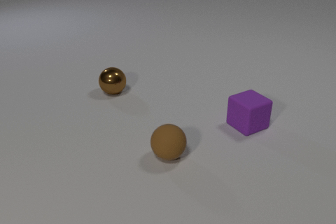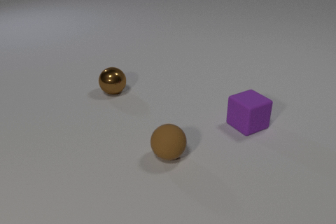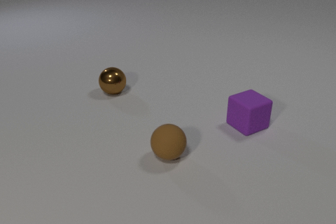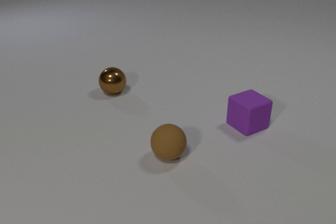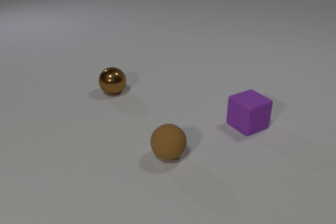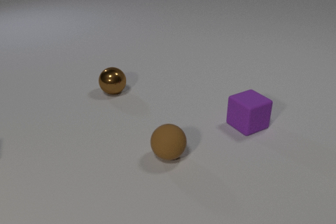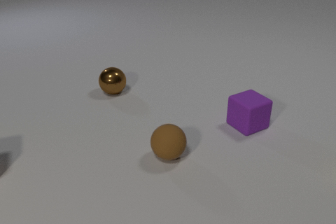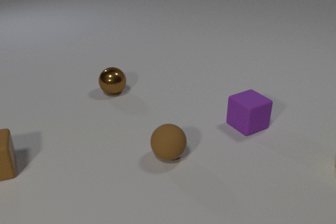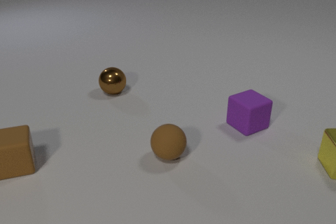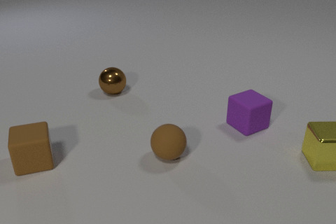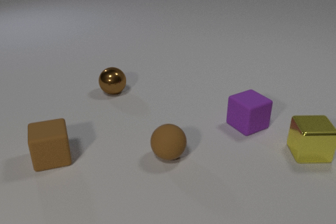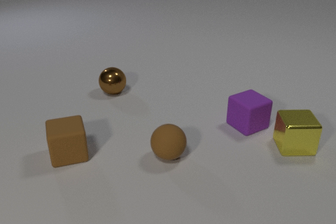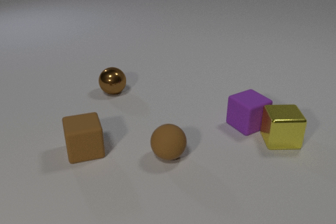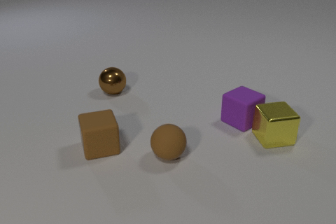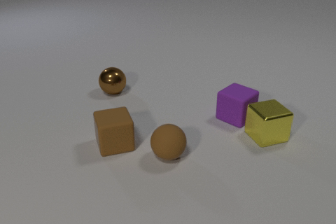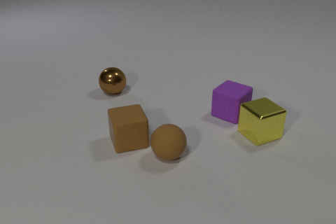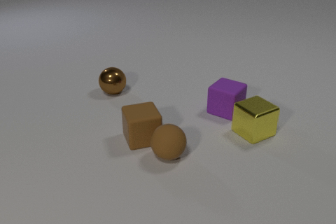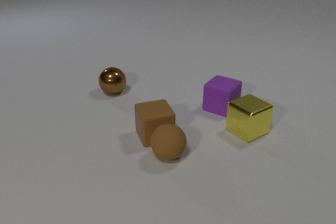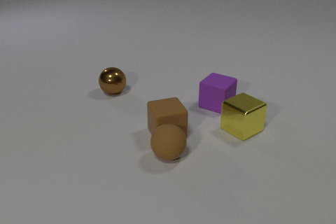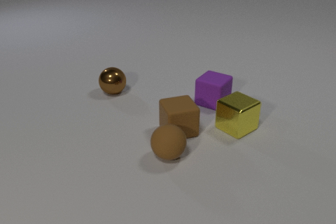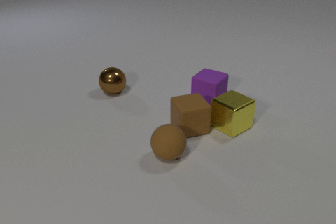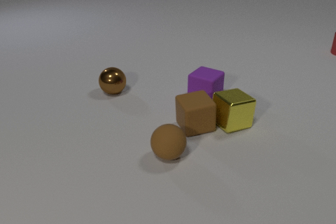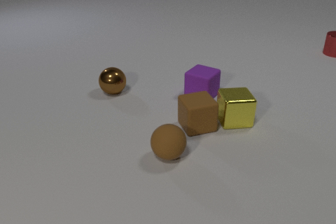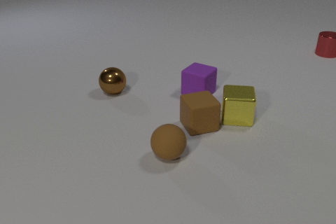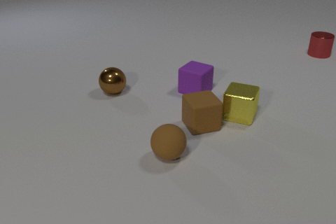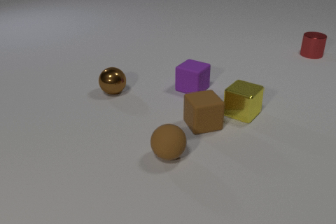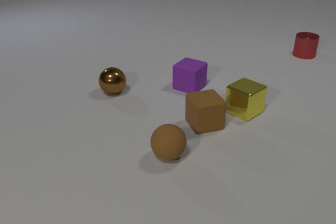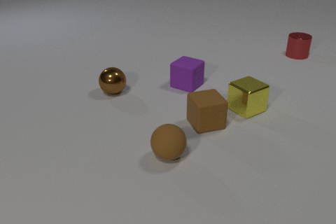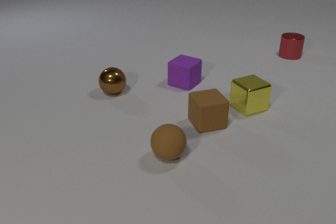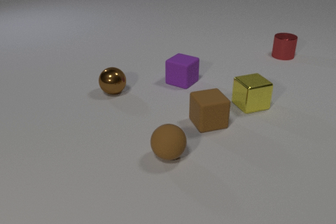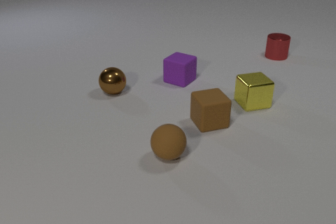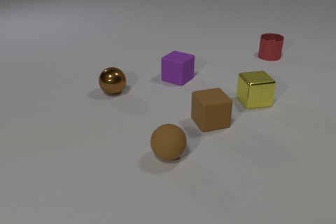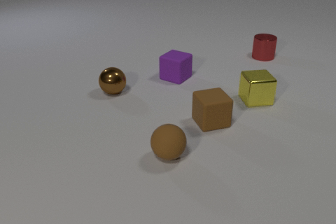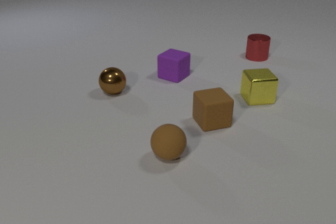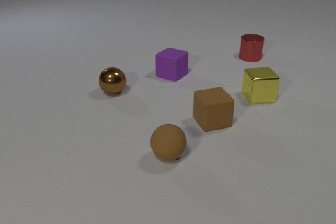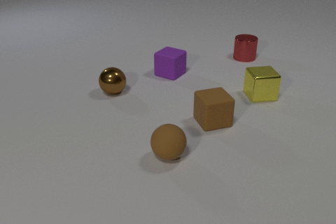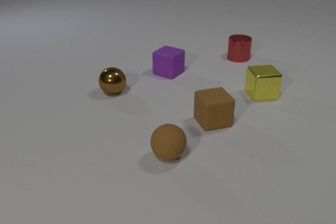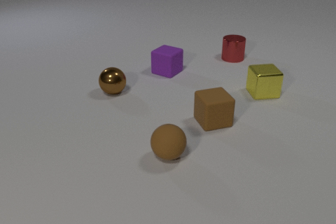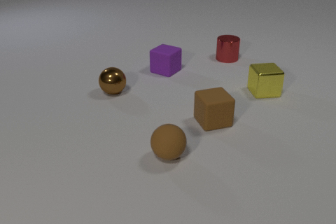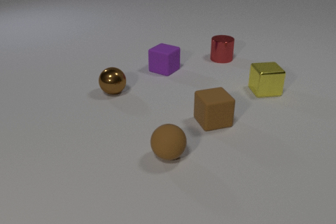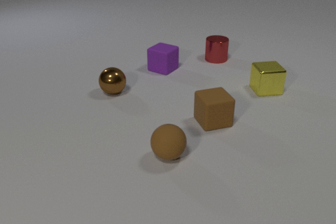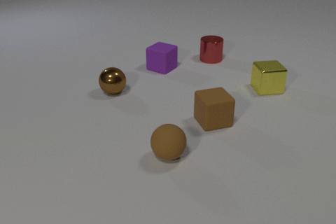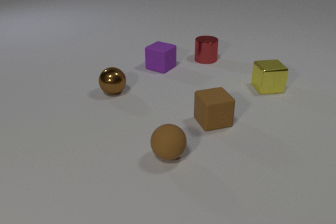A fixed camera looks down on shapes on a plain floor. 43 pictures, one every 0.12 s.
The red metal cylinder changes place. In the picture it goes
to the left.
The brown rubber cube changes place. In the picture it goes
to the right.
0.00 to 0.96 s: The yellow metal cube comes in at the right edge, slides to the left. The brown rubber cube comes in at the left edge, slides to the right.
0.96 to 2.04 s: The yellow metal cube slides to the left, spins counterclockwise seen from above by about 30 degrees, its near face sliding to the right. The purple rubber cube slides away from the camera and to the left, spins so that its near face slides to the right, counterclockwise seen from above. The brown rubber cube slides to the right. The yellow metal cube and the purple rubber cube collide.
2.04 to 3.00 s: The yellow metal cube slides away from the camera, spins clockwise seen from above by about 75 degrees, its near face sliding to the left. The purple rubber cube slides away from the camera and to the left. The brown rubber cube slides to the right and away from the camera. The red metal cylinder comes in at the right edge, slides to the left and toward the camera. The yellow metal cube and the brown rubber cube collide.
3.00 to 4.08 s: The yellow metal cube slides away from the camera and to the right, spins so that its near face slides to the left, clockwise seen from above. The purple rubber cube slides away from the camera and to the left. The brown rubber cube slides to the right and away from the camera. The red metal cylinder slides to the left and toward the camera.
4.08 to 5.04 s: The yellow metal cube slides away from the camera. The purple rubber cube slides away from the camera and to the left. The red metal cylinder slides to the left.
How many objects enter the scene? 3.
How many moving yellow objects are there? 1.
How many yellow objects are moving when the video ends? 1.
